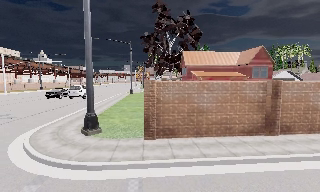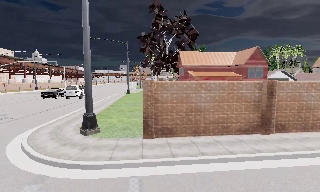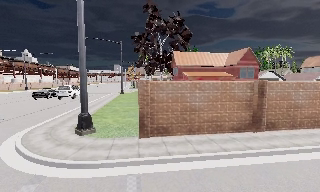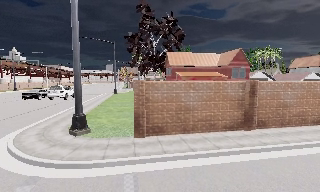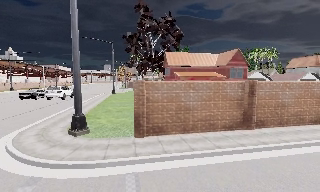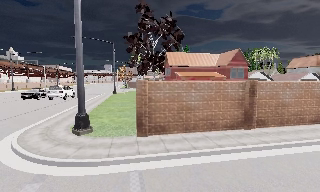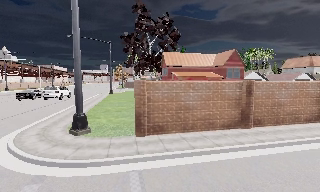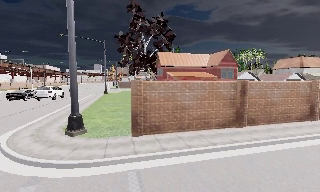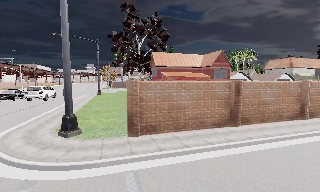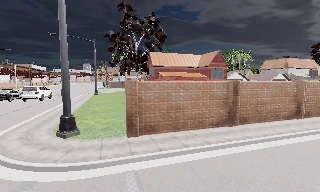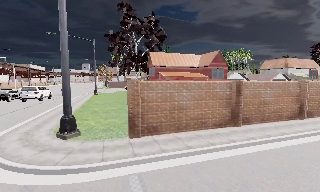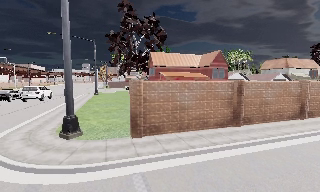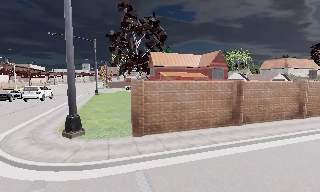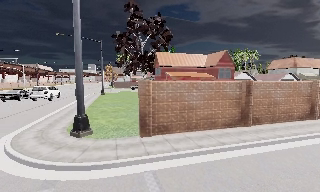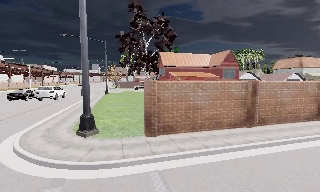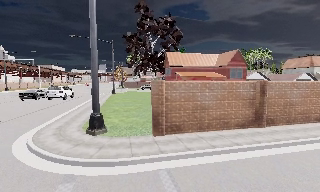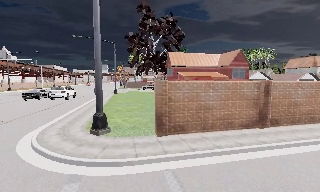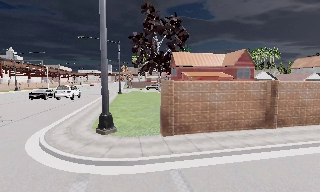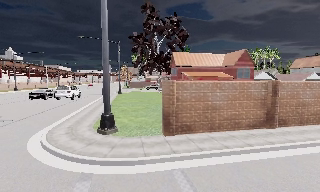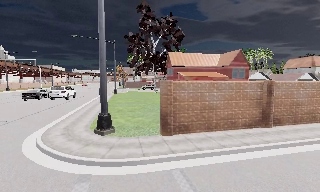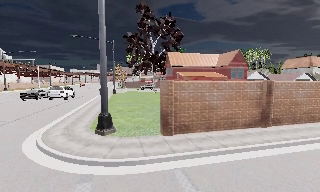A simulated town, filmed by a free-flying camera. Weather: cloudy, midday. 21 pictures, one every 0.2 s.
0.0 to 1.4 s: The camera travels to its left and backward, about 1 m.
1.4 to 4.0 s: The camera travels to its left, about 1 m, so close, fixed things drift to the right.
The film runs forward here.
